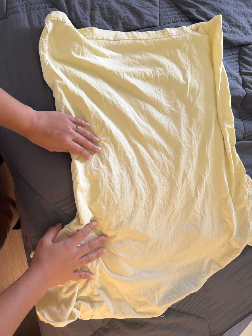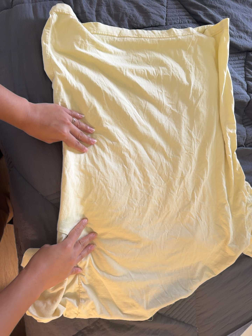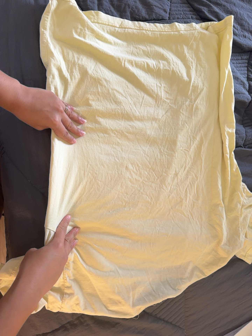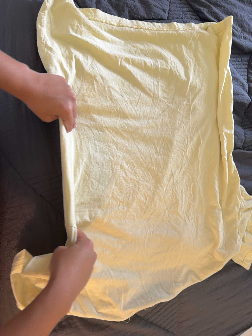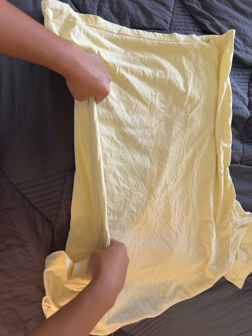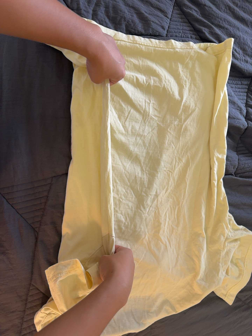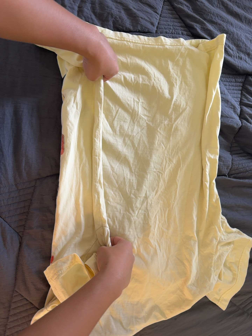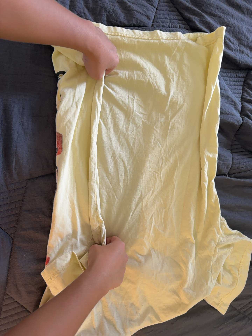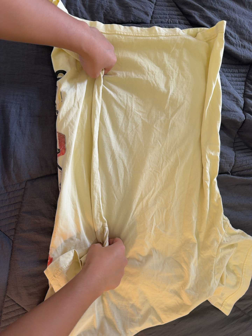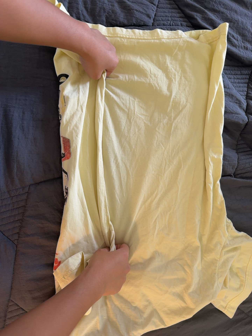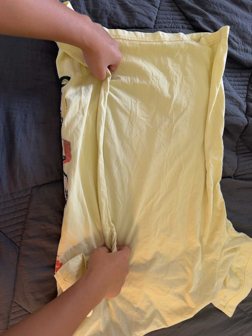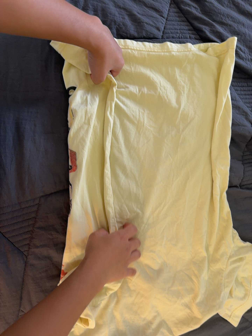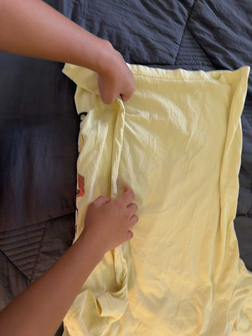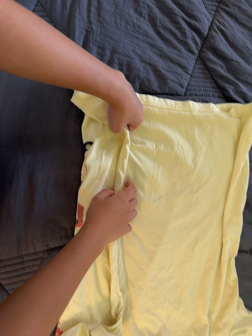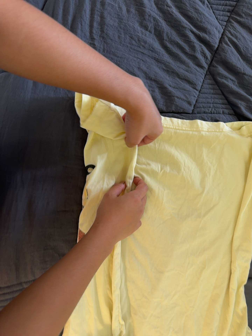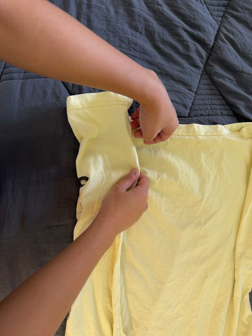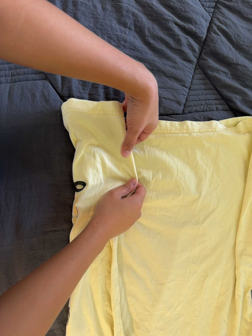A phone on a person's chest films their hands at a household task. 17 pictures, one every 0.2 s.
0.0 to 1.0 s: The camera travels to its right and forward, about 12 cm, so close, fixed things drift to the left. It rolls about its line of sight by about 15 degrees, and the scene rotates clockwise.
1.0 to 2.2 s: The camera shifts only a little, or ends up much as it began.
2.2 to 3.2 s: The camera travels toward the top of its view, about 18 cm, so close, fixed things drift downward.
The film runs forward here.
